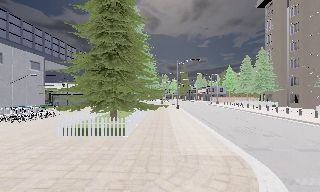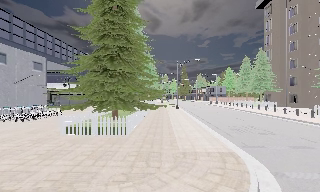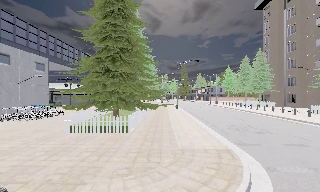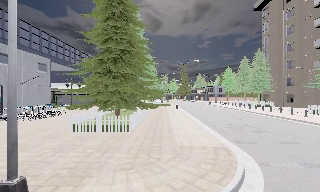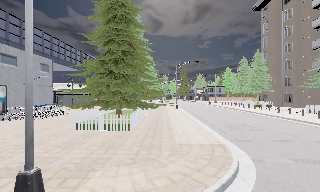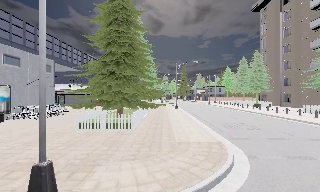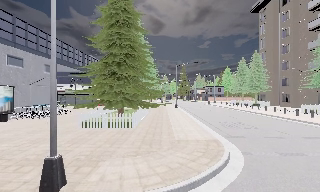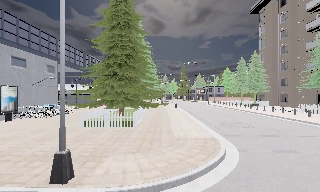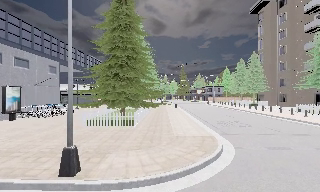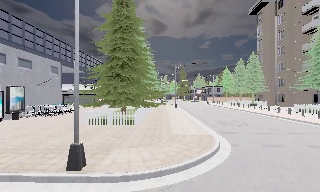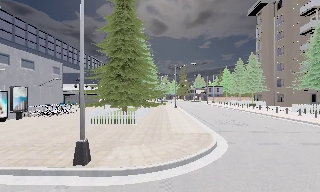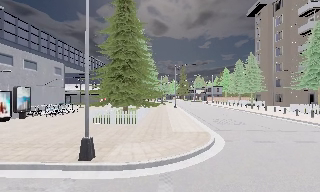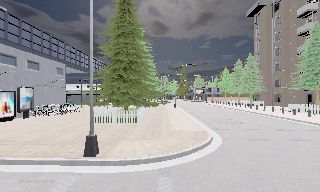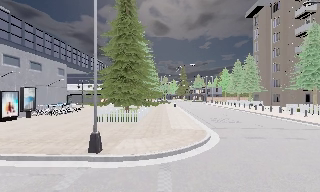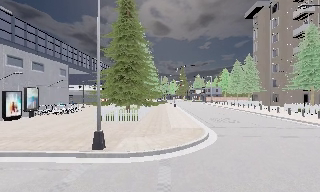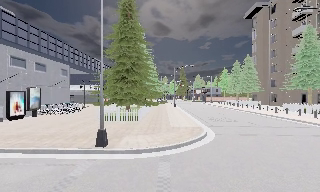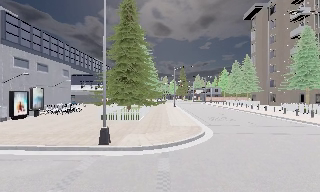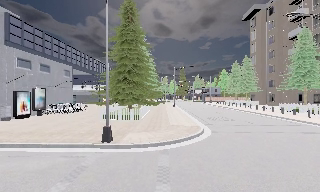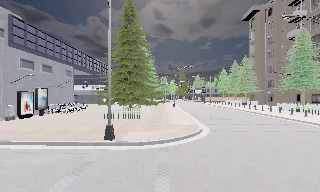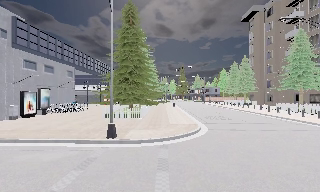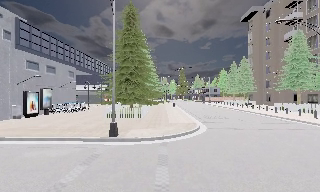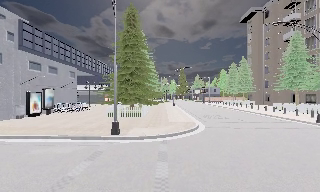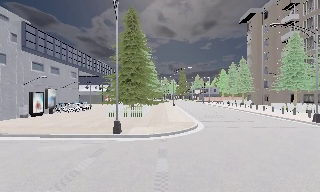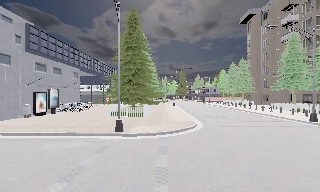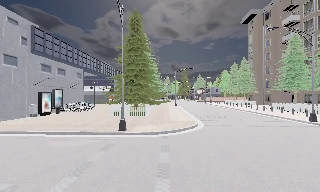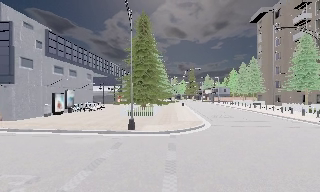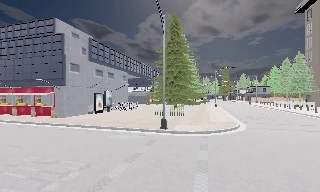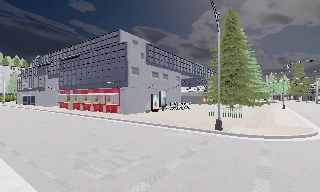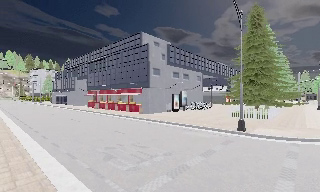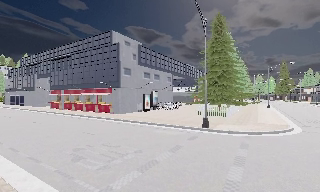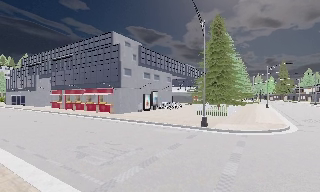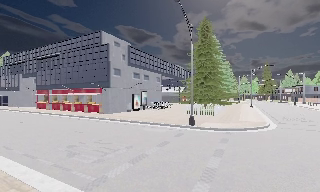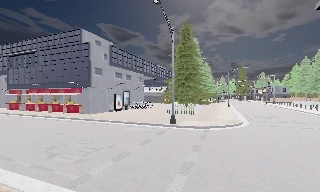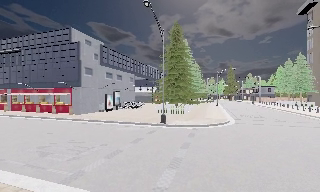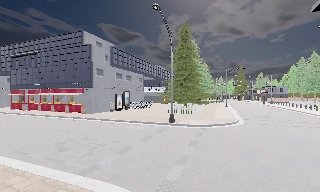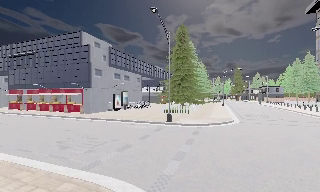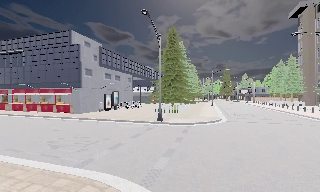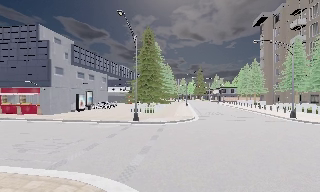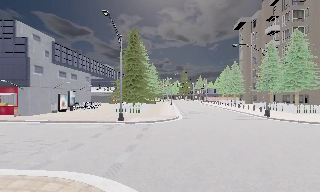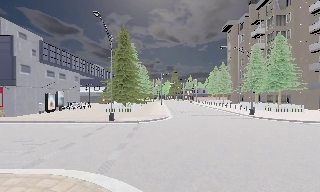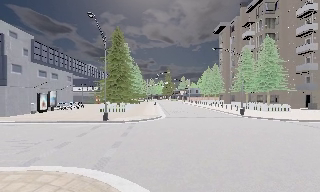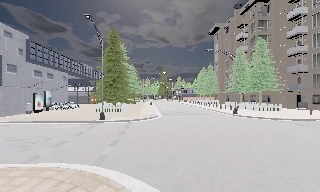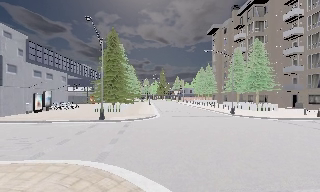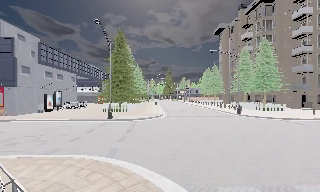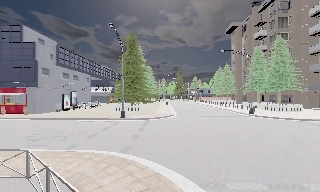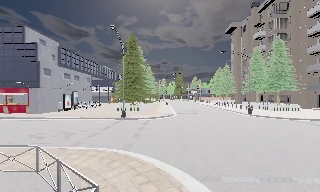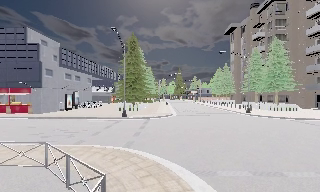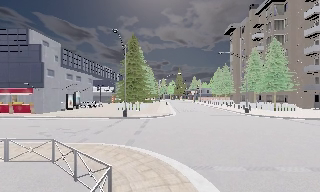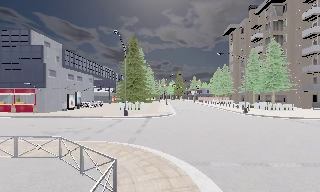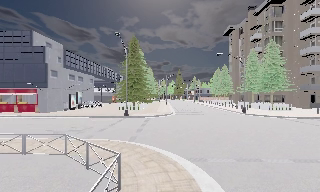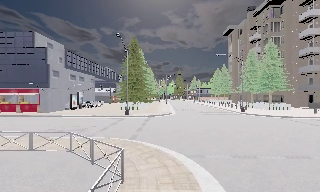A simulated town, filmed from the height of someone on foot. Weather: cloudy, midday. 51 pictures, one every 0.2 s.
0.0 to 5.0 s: The camera travels backward, about 8 m, so what stands in front gets smaller.
5.0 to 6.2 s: The camera swings to its left by about 25 degrees, and the scene slides to the right. It travels backward, about 2 m, so what stands in front gets smaller.
6.2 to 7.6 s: The camera pans to its right, which is clockwise from overhead, by about 25 degrees. It travels backward, about 2.5 m, so what stands in front gets smaller.
7.6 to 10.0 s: The camera travels backward, about 4 m, so what stands in front gets smaller.
The film runs backward here.
